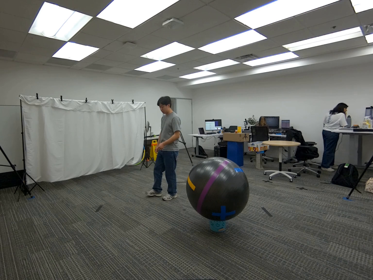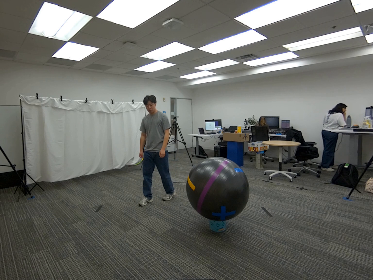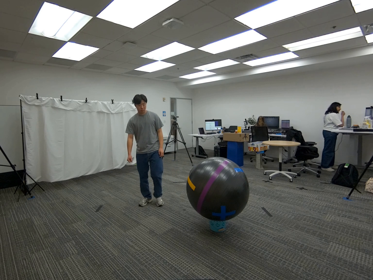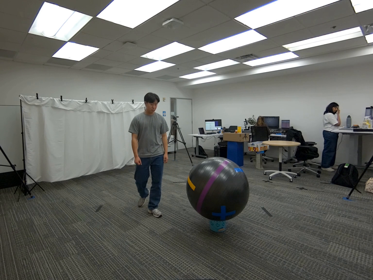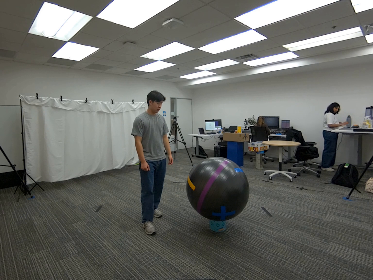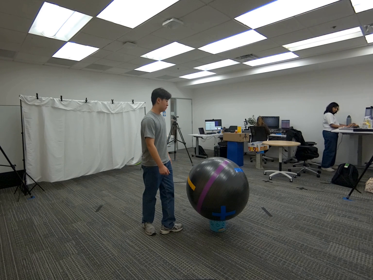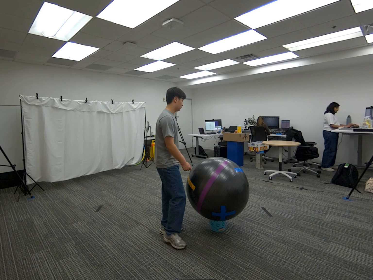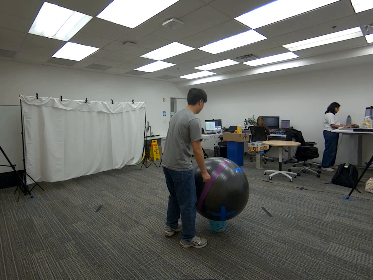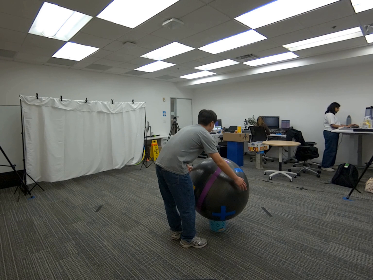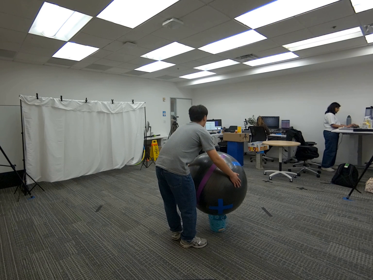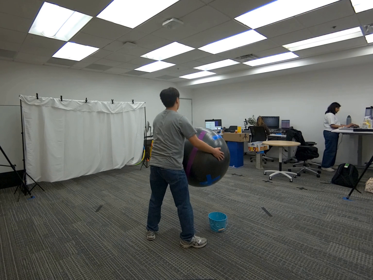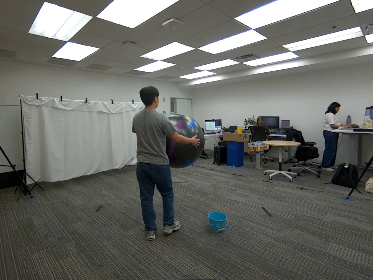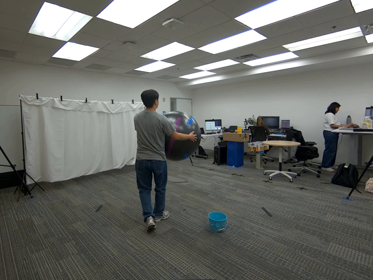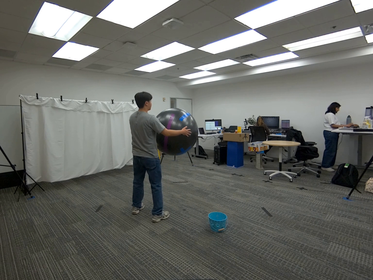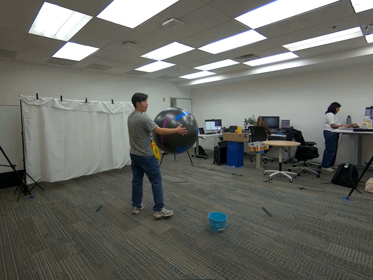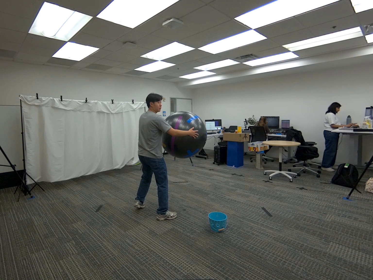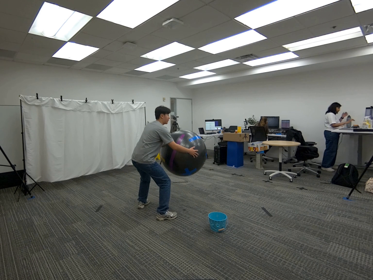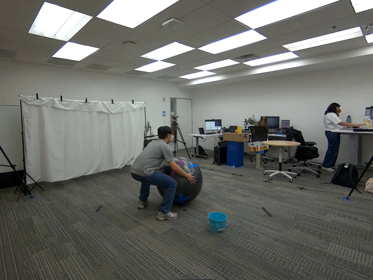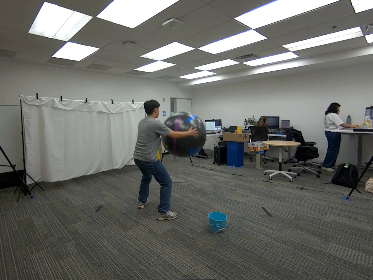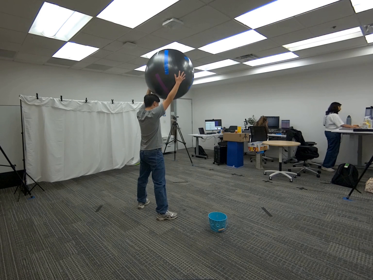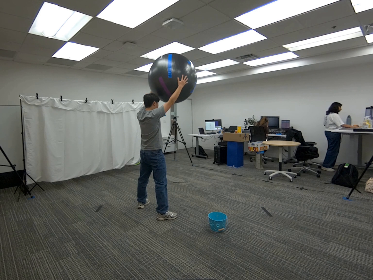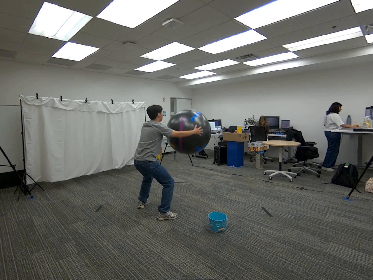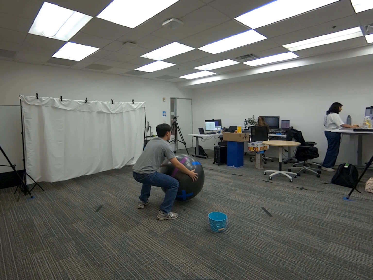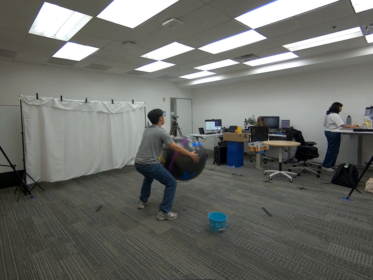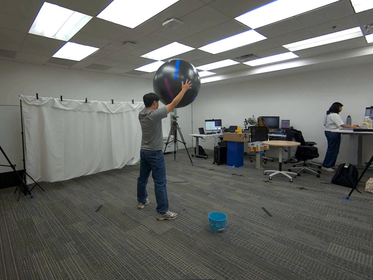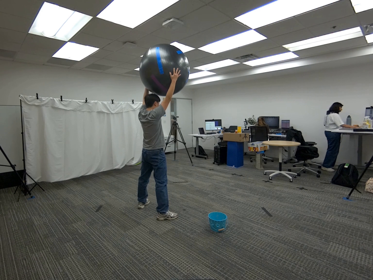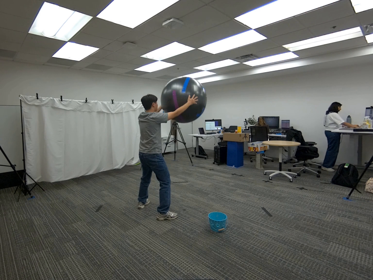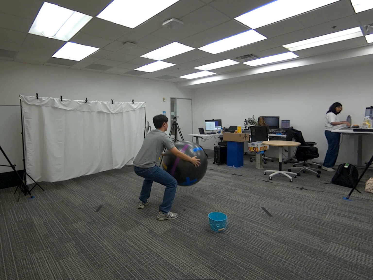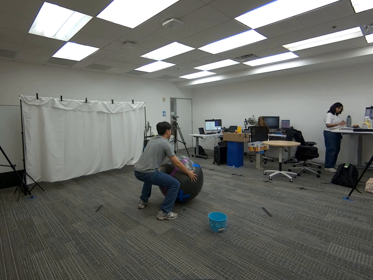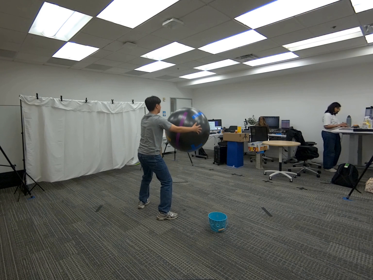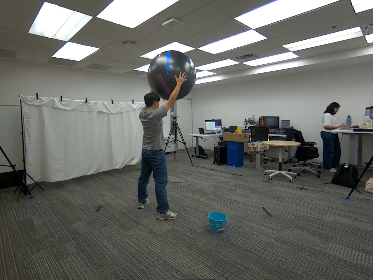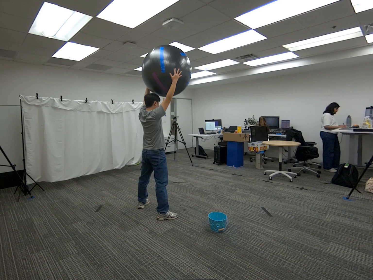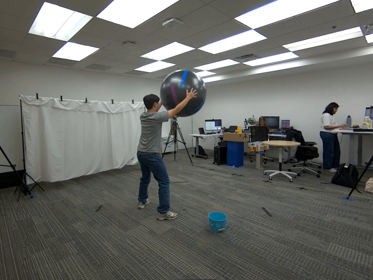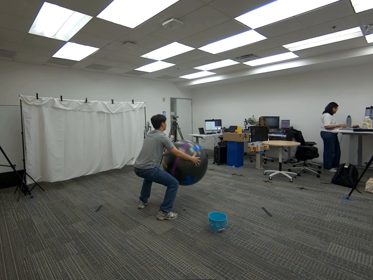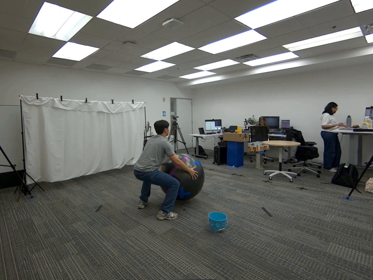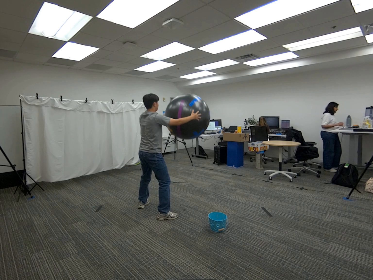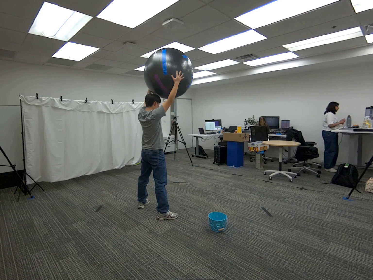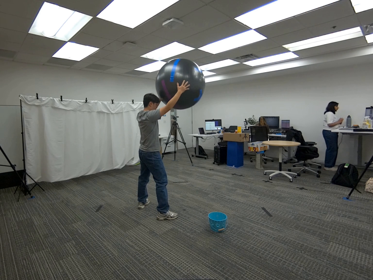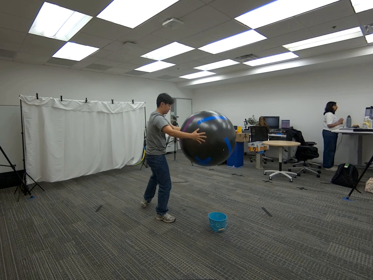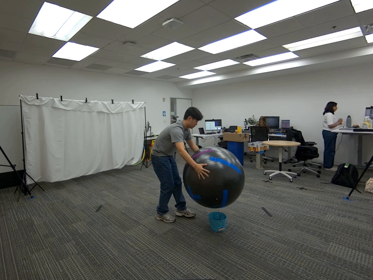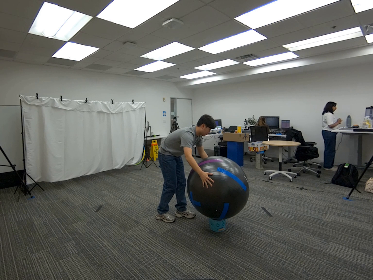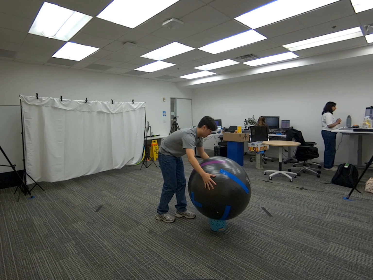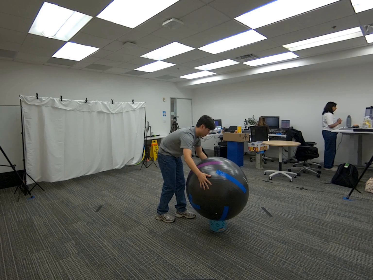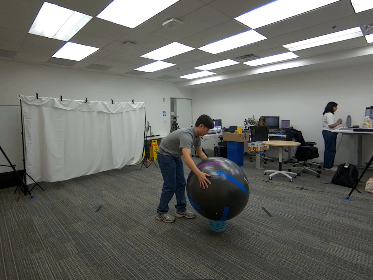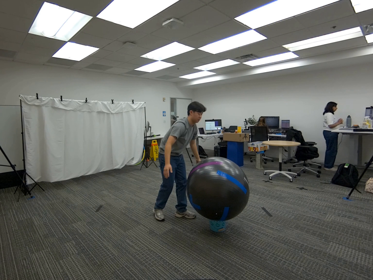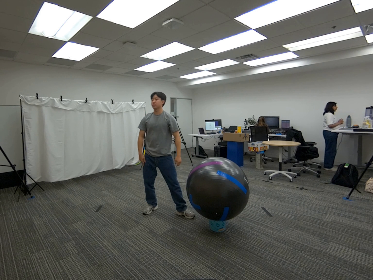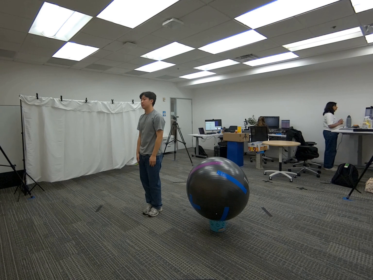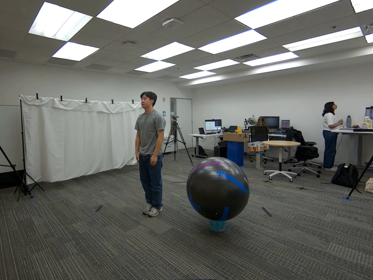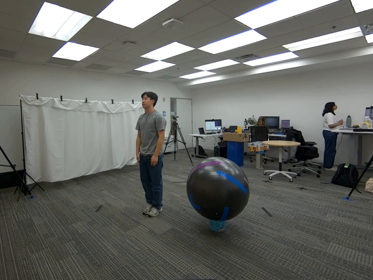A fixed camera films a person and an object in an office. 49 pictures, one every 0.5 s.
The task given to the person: Walk over to the yoga ball on the blue basket and use both hands to pick up the yoga ball infront of you and squat down to touch the ground with the yoga ball and then stand up and raise the yoga ball above your head.
